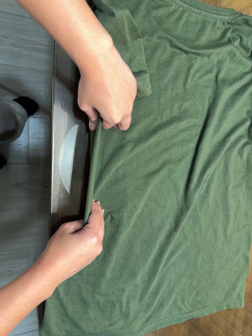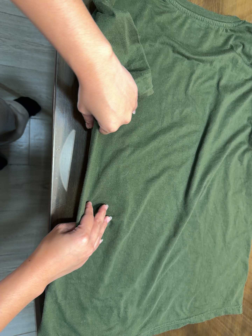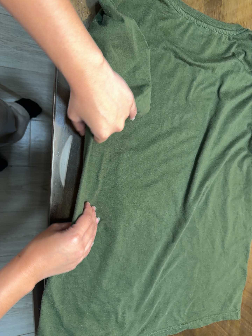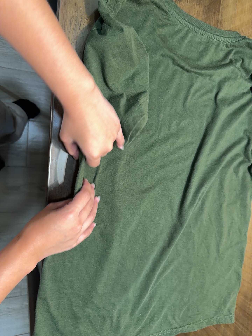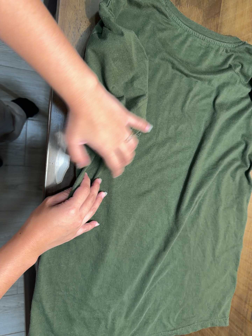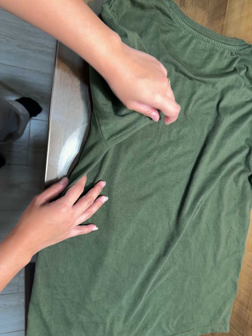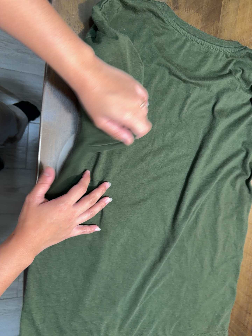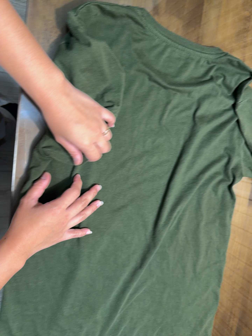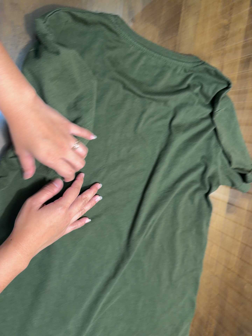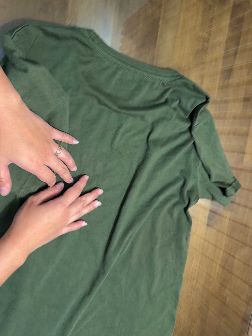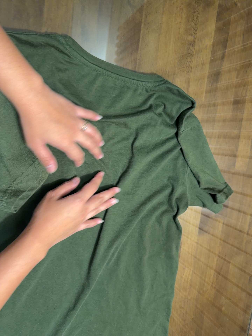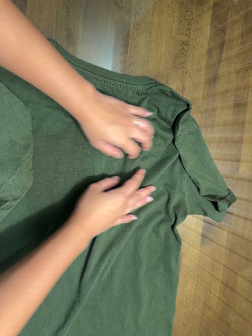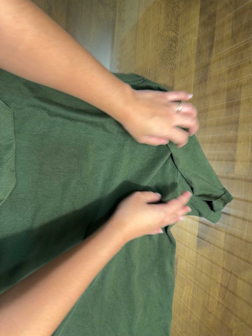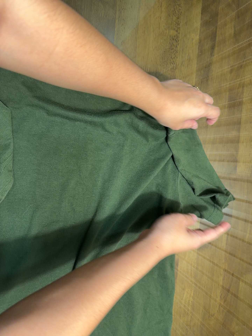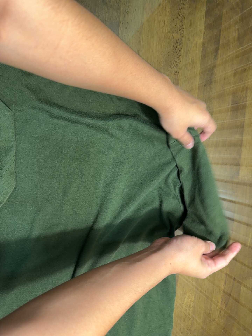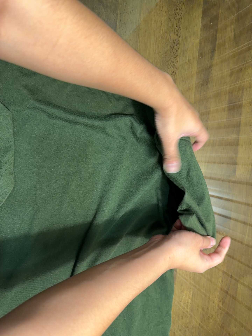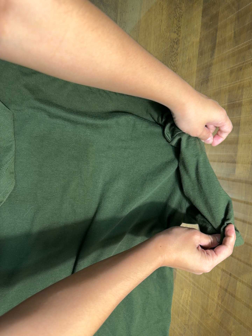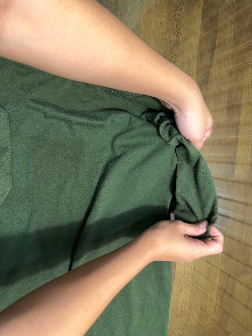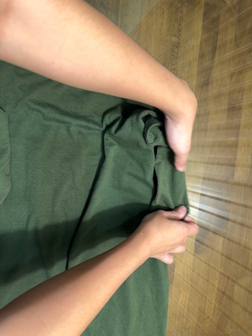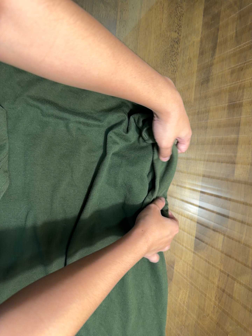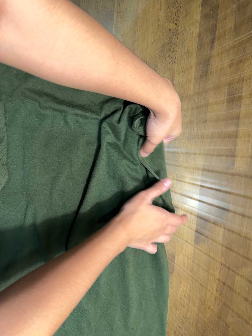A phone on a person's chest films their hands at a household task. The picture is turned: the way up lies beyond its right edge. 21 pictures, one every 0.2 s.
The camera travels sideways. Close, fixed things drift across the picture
to the left.
0.0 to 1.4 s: The camera travels toward the top of its view and to its right, about 8 cm, so close, fixed things drift downward.
1.4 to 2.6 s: The camera travels to its right and forward, about 20 cm, so close, fixed things drift to the left.
2.6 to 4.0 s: The camera shifts only a little, or ends up much as it began.
The film runs backward here.
